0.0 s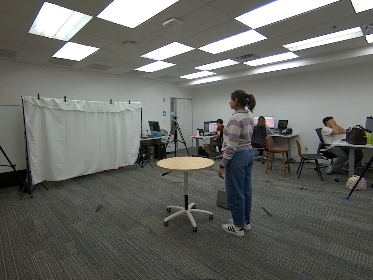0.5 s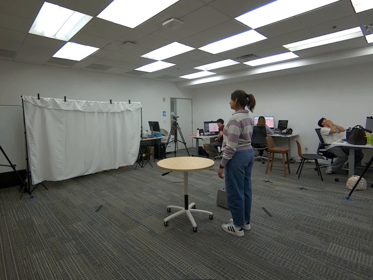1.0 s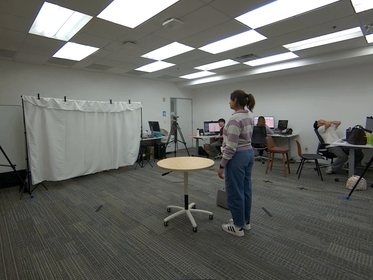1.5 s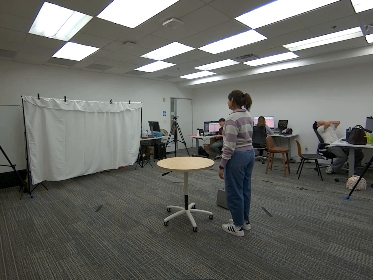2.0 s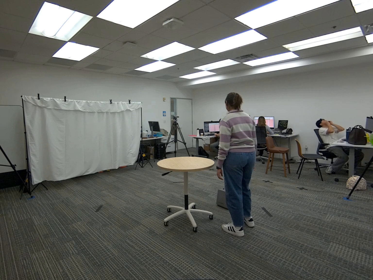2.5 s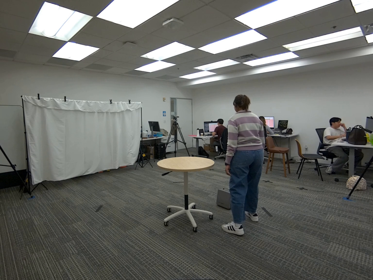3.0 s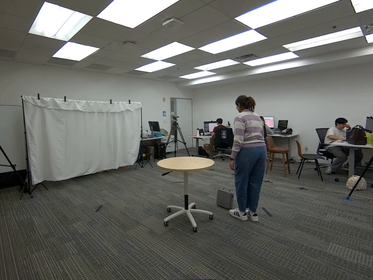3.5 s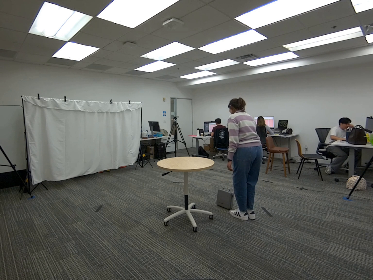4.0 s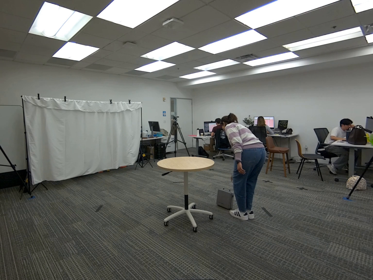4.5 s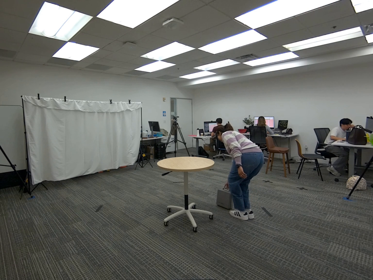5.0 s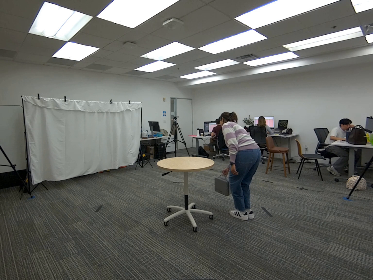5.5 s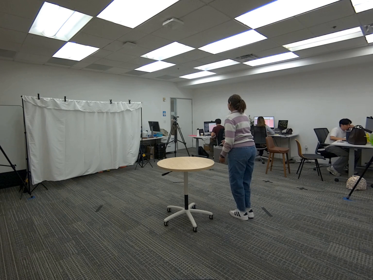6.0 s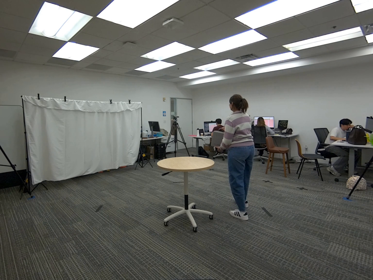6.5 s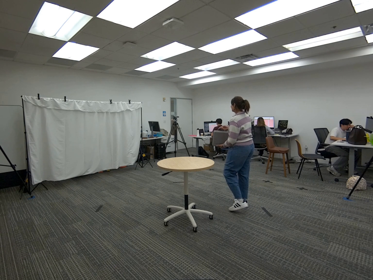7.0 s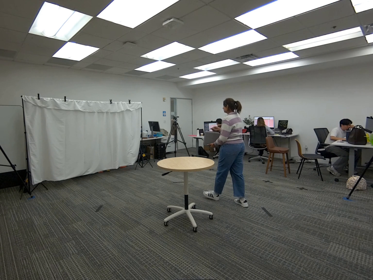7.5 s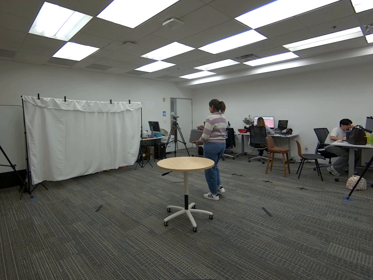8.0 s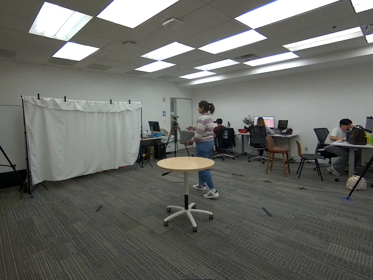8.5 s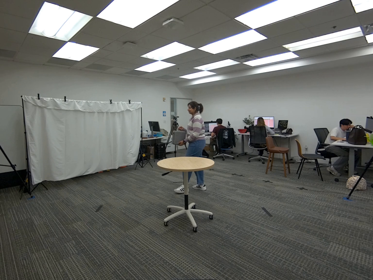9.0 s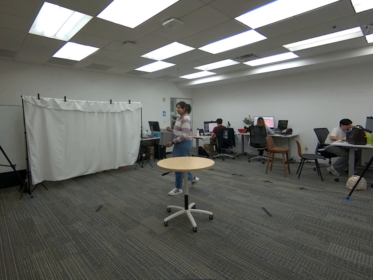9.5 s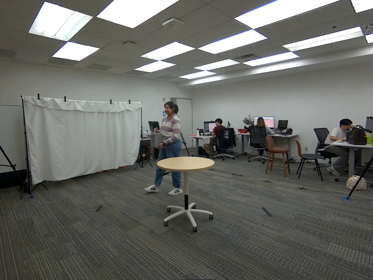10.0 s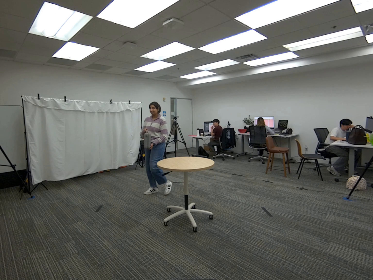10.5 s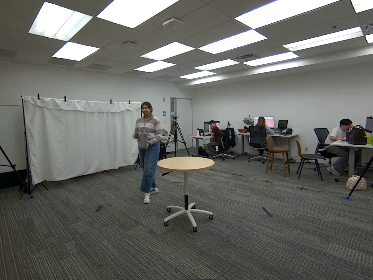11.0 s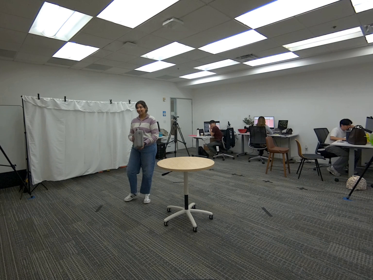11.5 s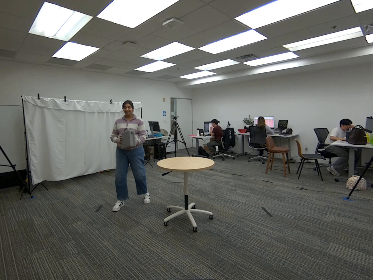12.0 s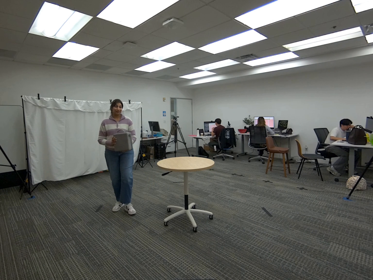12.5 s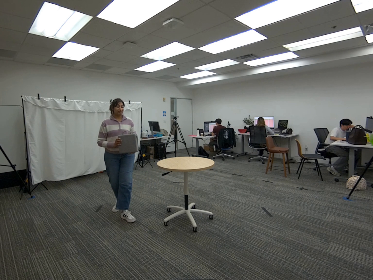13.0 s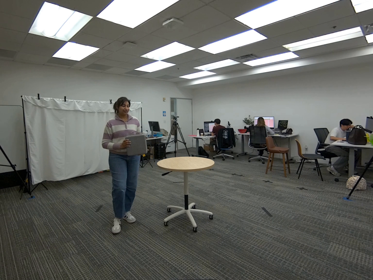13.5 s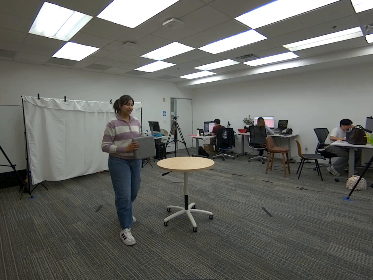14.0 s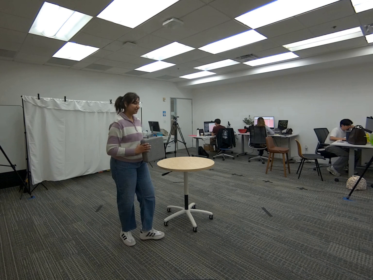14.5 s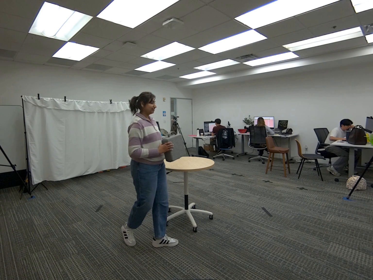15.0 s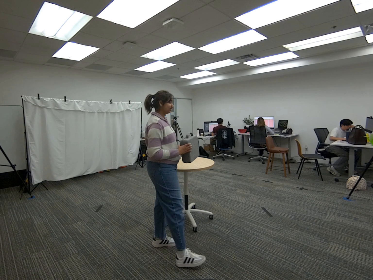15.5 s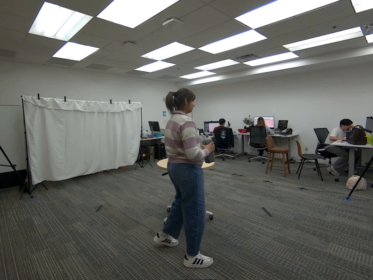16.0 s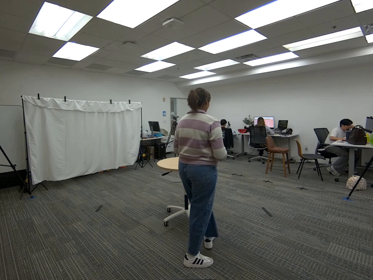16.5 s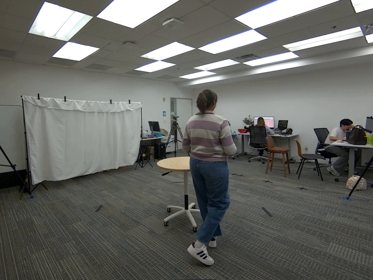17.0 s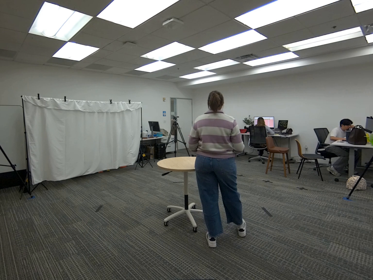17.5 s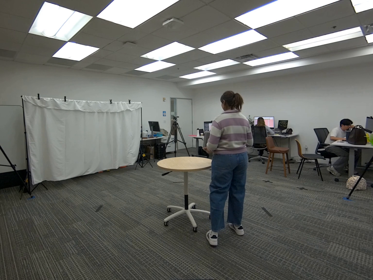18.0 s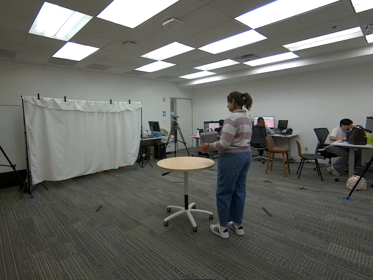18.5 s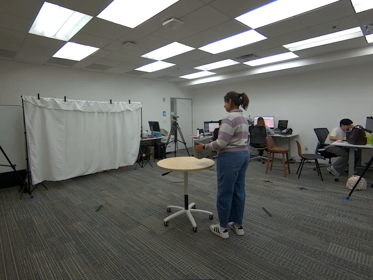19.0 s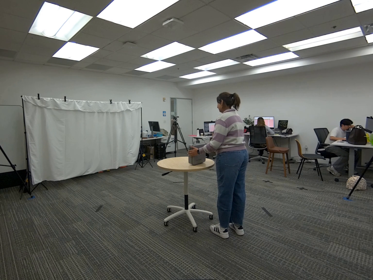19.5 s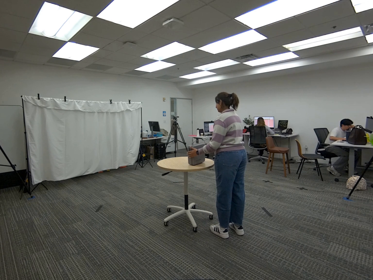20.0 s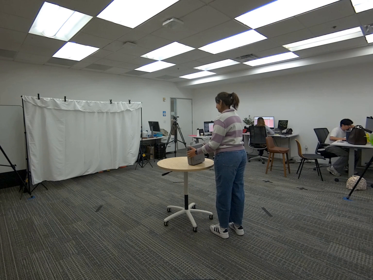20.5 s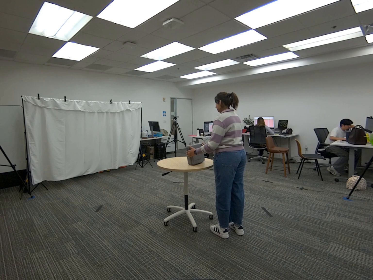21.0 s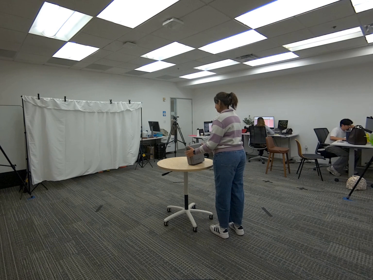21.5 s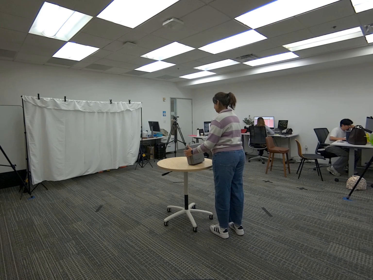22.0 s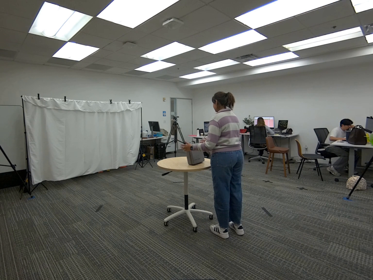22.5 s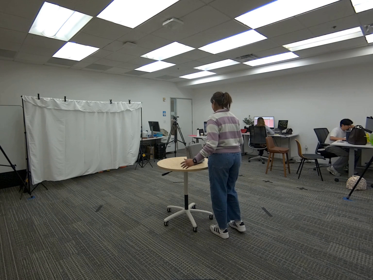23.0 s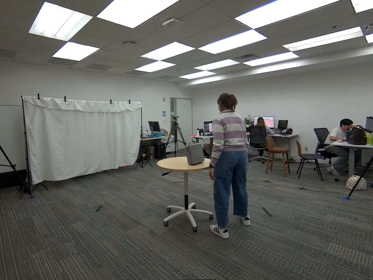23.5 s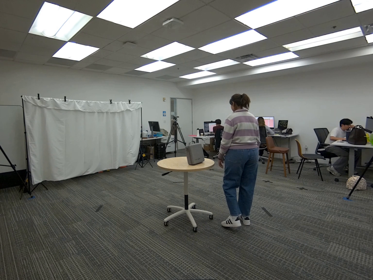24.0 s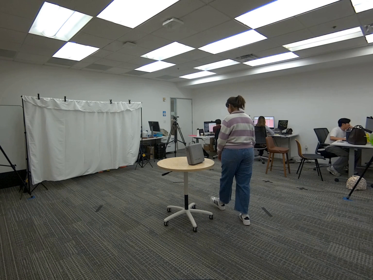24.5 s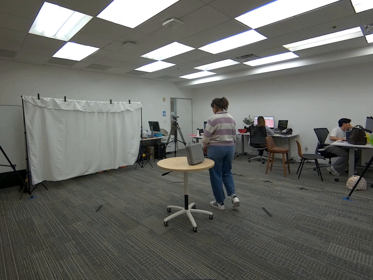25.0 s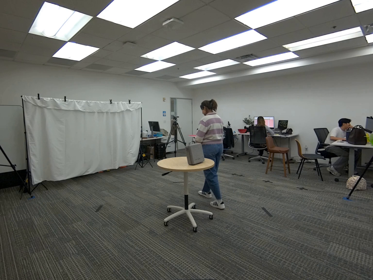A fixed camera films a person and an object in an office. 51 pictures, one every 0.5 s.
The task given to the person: Walk over to the gray case and pick up the case from the base on the ground and walk within the bounding area and place the case on the round table.
